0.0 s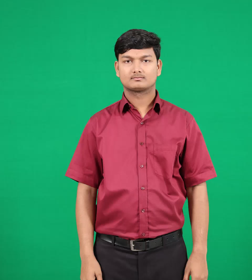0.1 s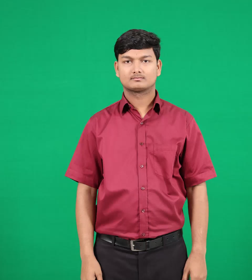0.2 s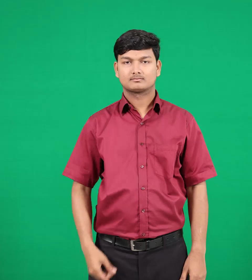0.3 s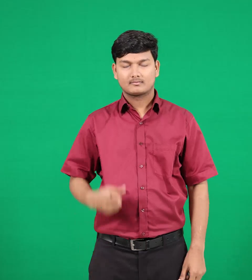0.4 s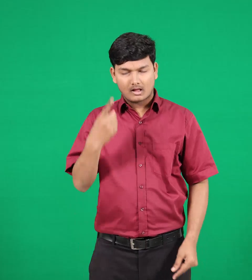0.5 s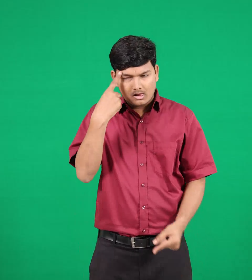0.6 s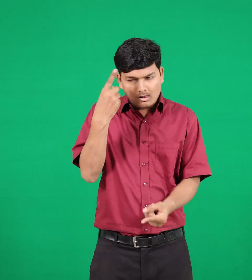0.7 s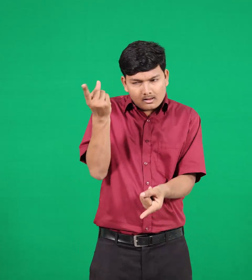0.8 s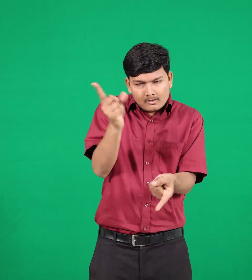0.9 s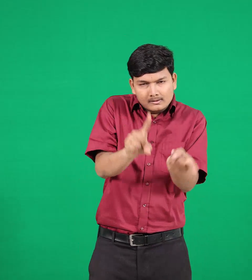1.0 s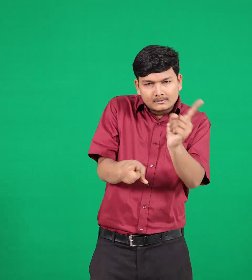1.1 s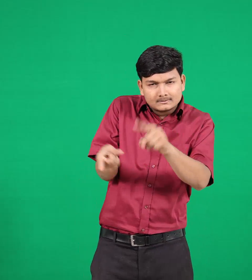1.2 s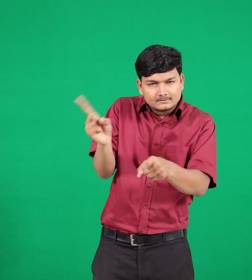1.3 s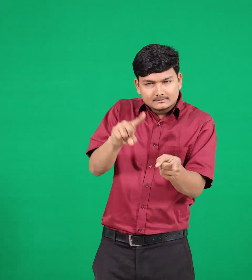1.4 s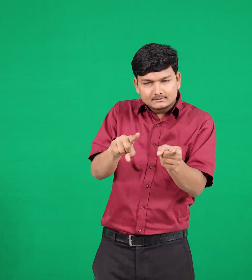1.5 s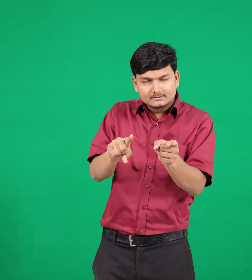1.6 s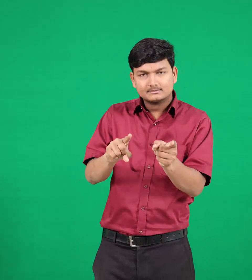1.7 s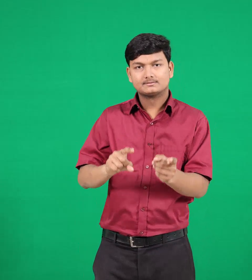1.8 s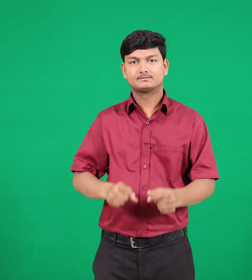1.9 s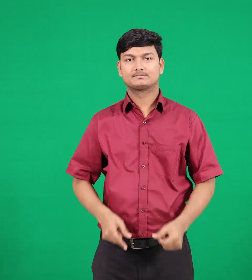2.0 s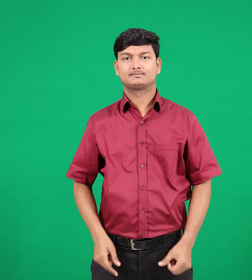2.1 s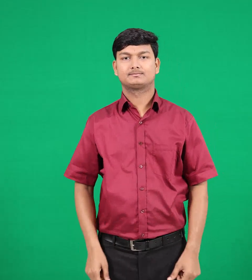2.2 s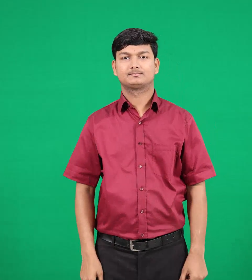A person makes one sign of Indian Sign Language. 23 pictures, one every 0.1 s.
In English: trick
